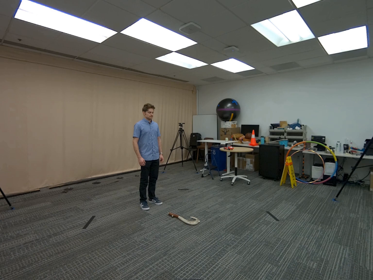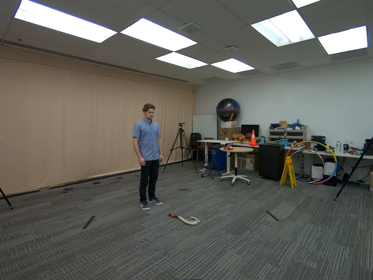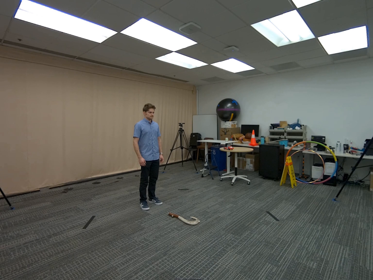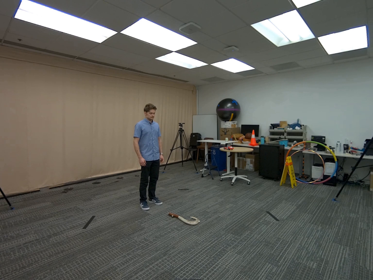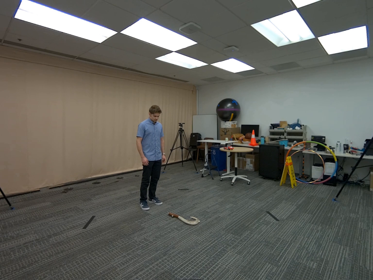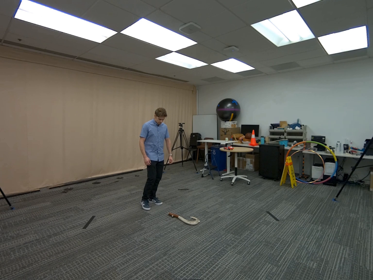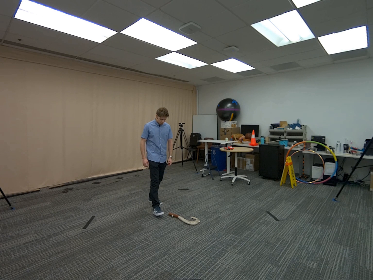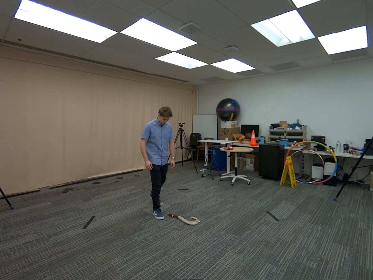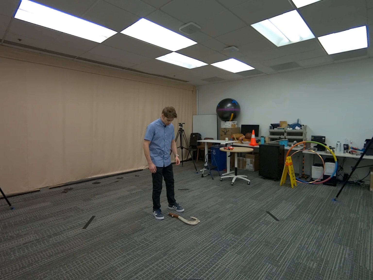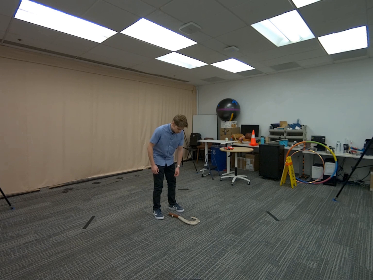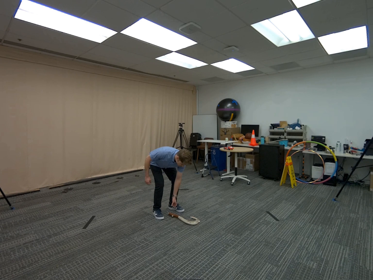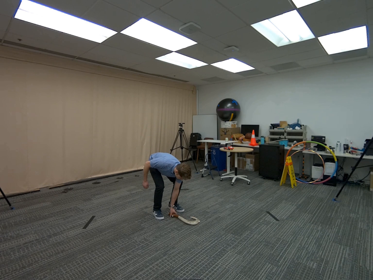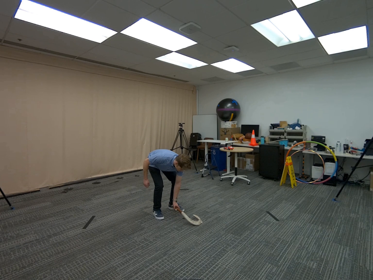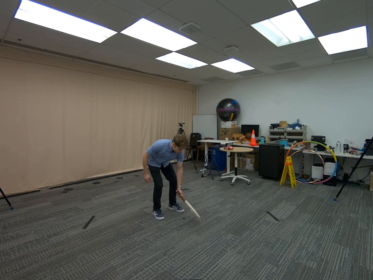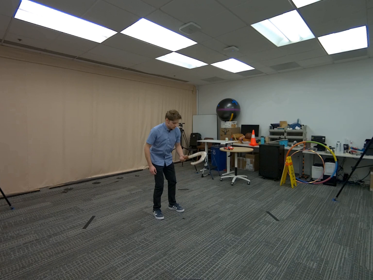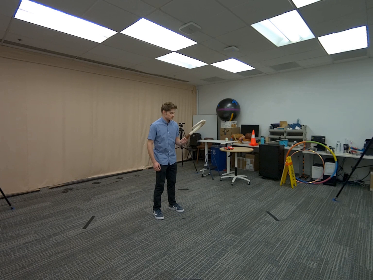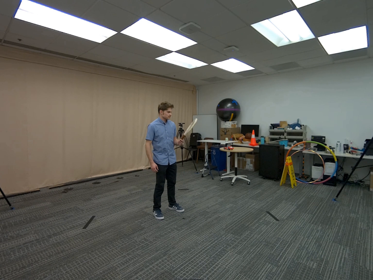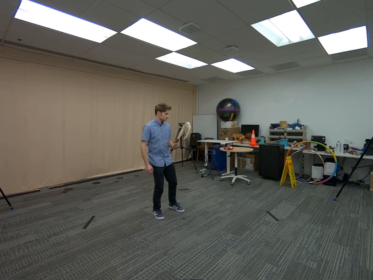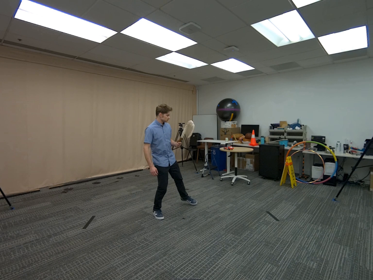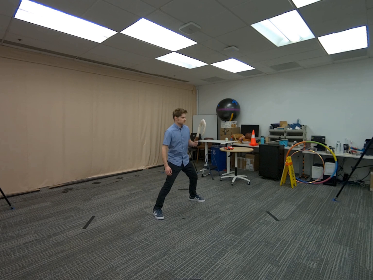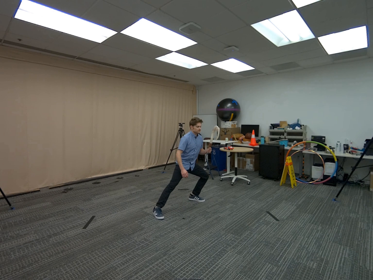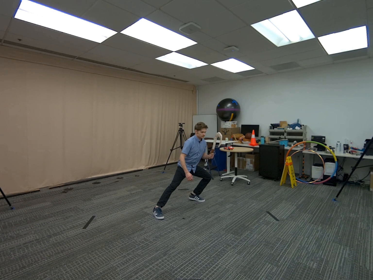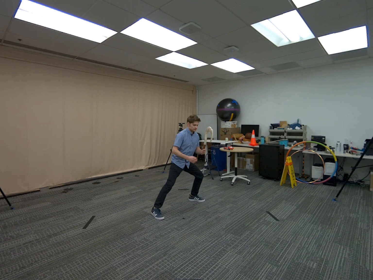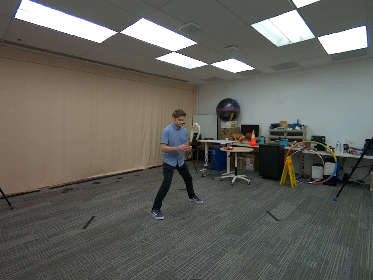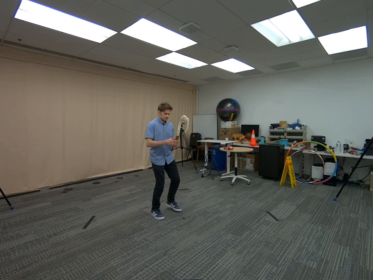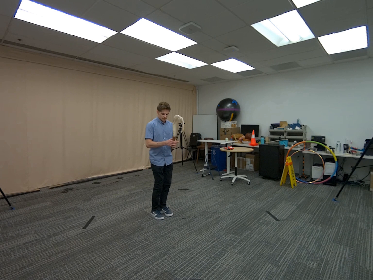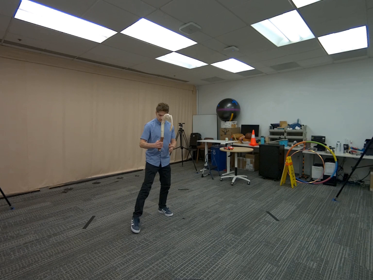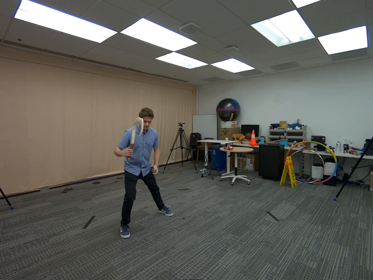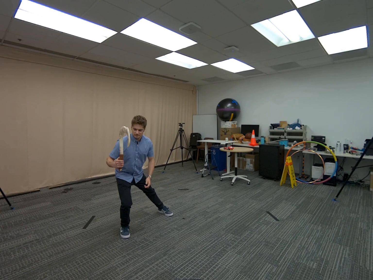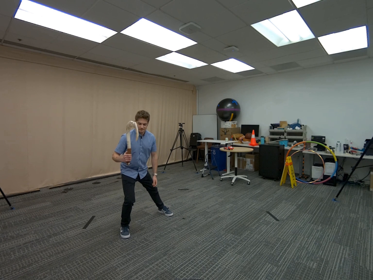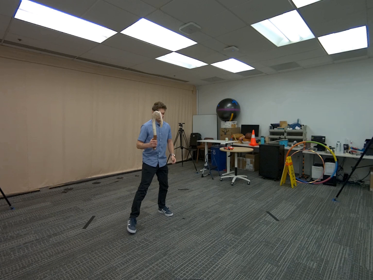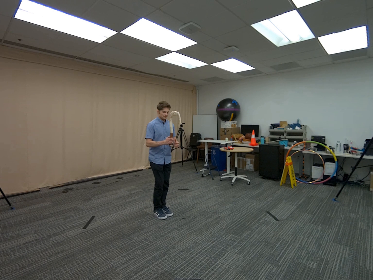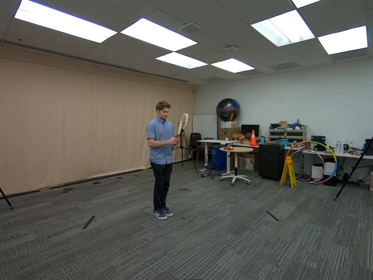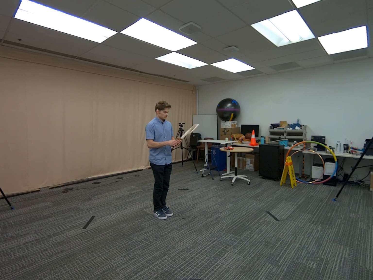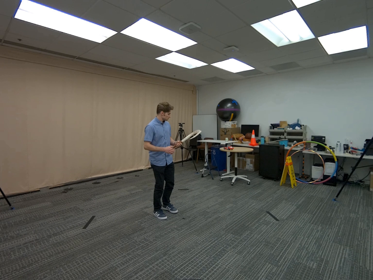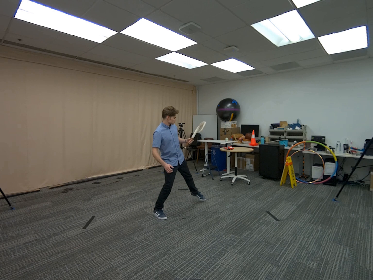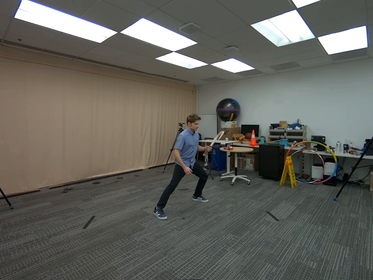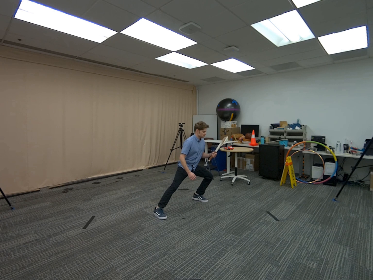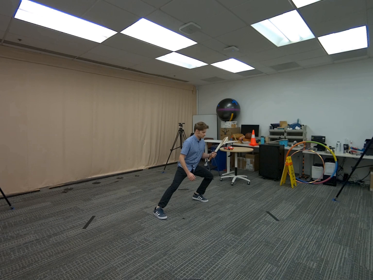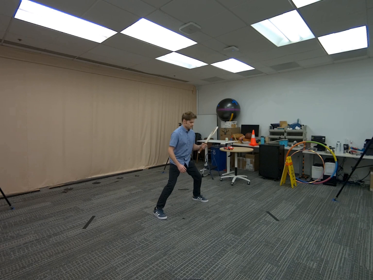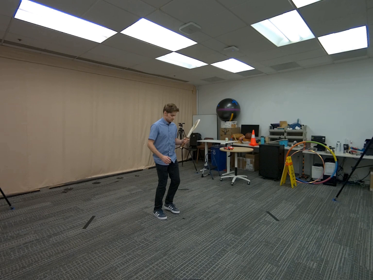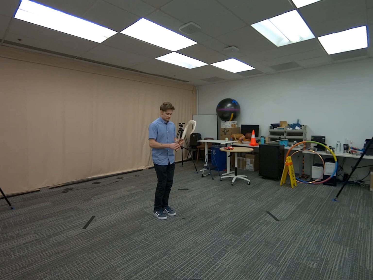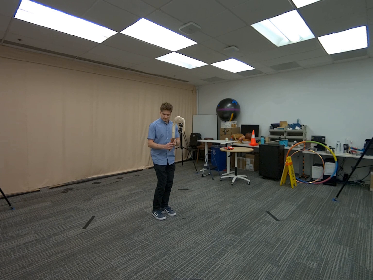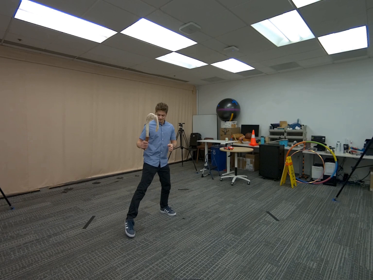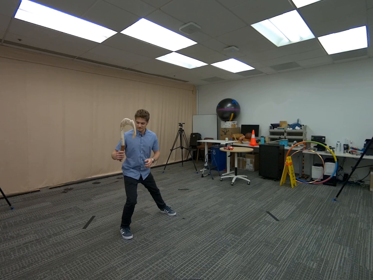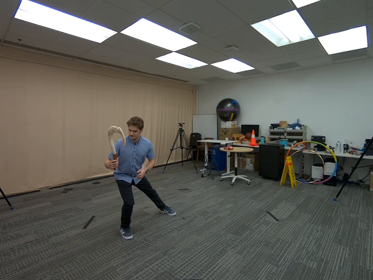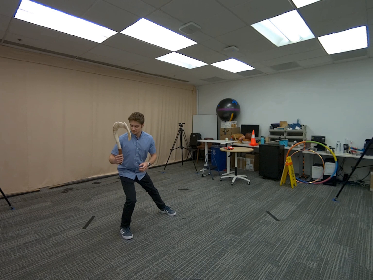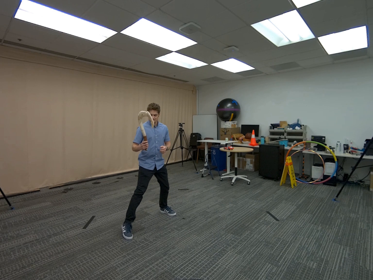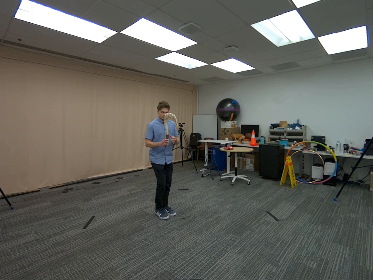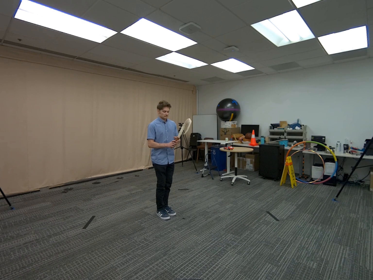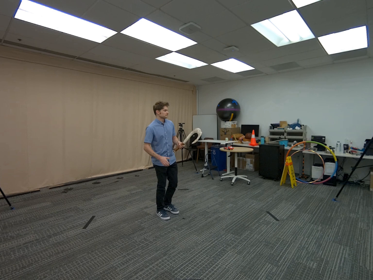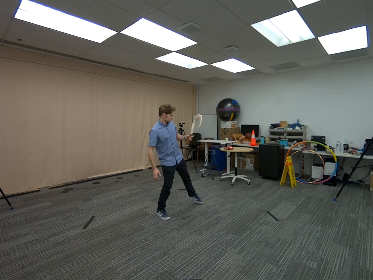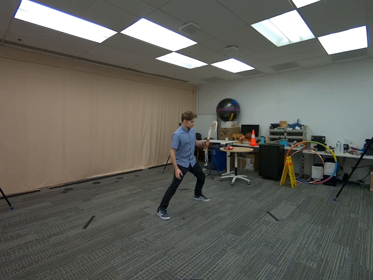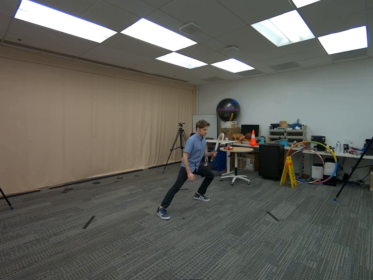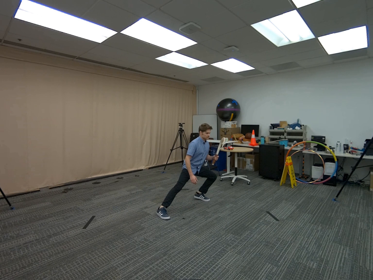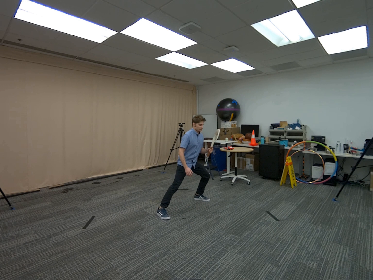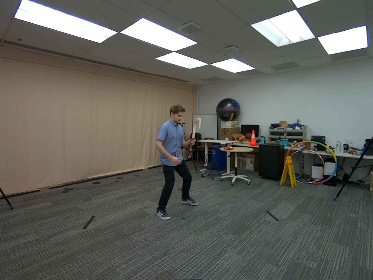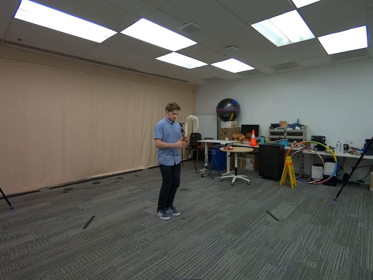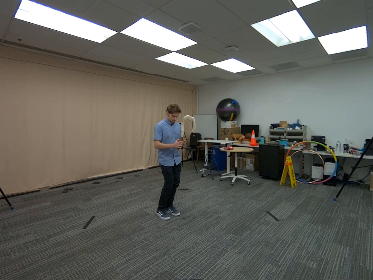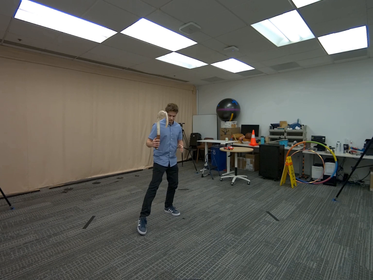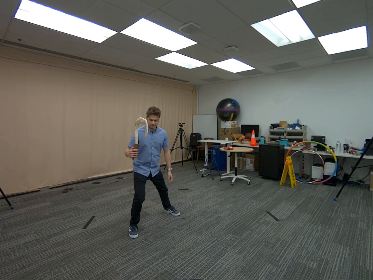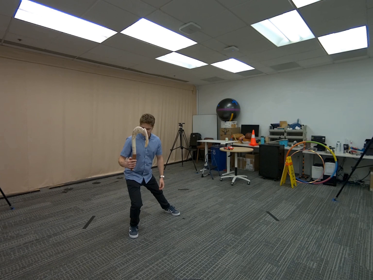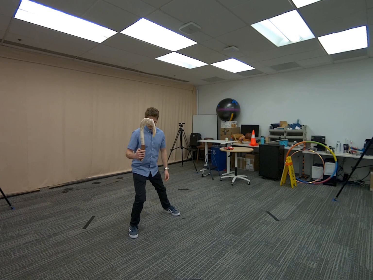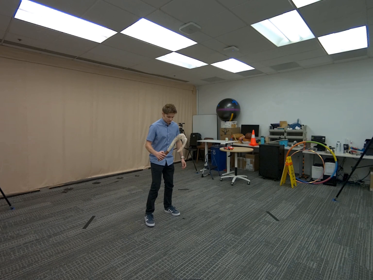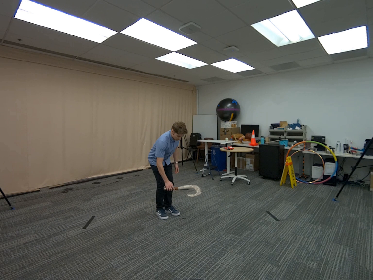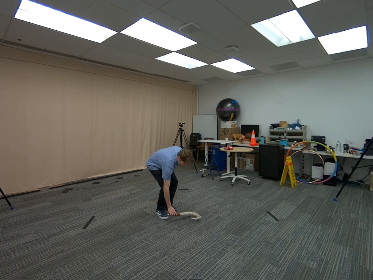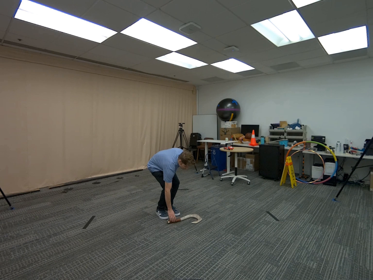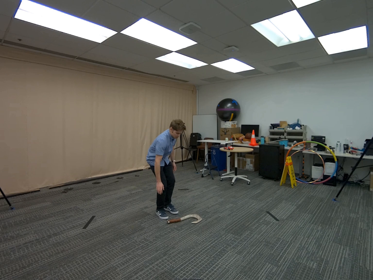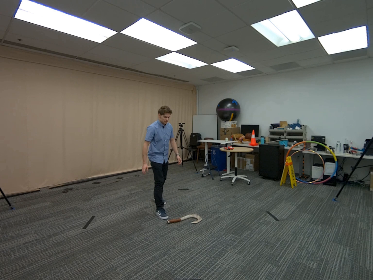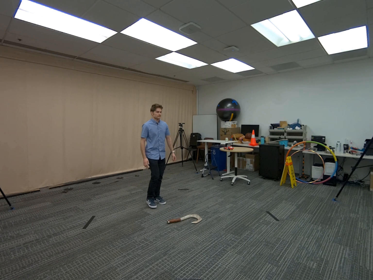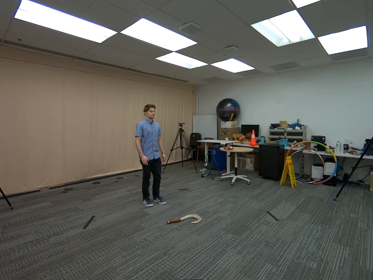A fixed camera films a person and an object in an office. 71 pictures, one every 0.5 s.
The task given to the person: Walk over to the Big Fish Hook on the ground and pick up the Big Fish Hook using your left hand and proceed to do side lunges and handing over the Big Fish Hook from hand to hand as you switch sides. Place the Big Fish Hook on the ground when complete.
